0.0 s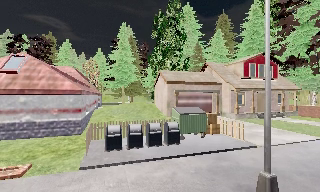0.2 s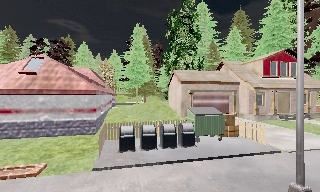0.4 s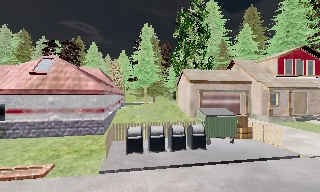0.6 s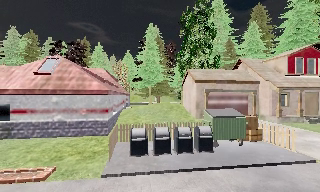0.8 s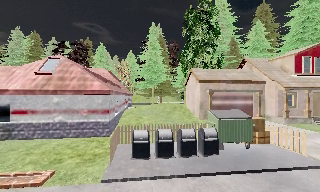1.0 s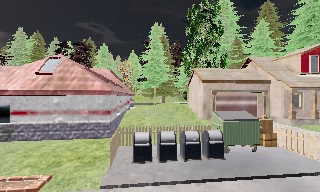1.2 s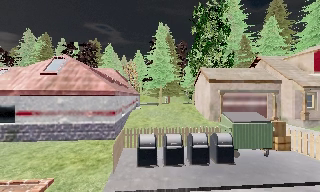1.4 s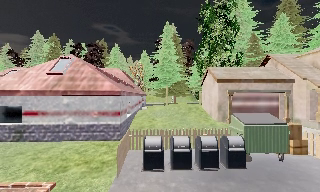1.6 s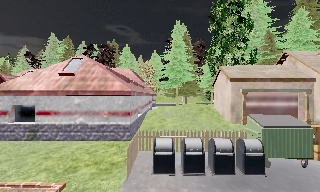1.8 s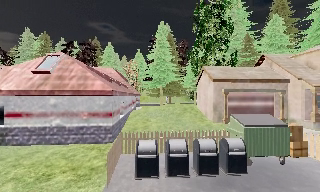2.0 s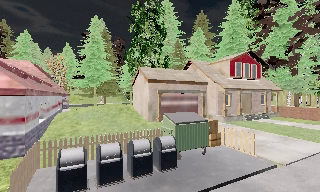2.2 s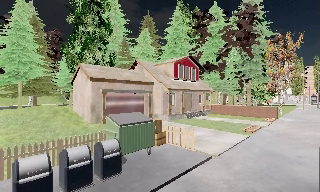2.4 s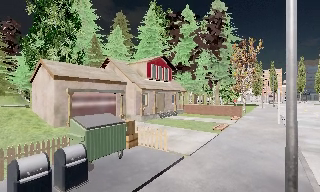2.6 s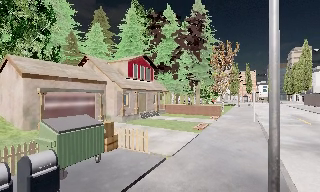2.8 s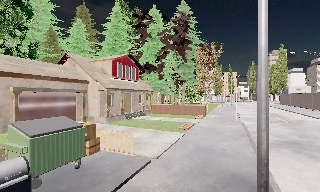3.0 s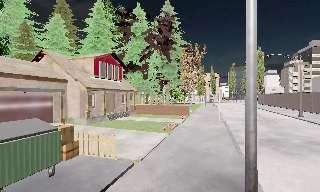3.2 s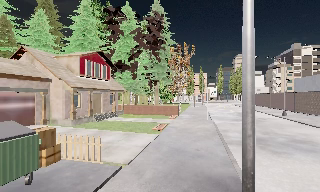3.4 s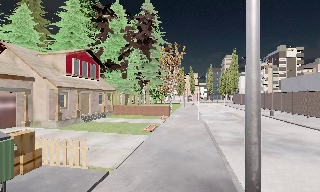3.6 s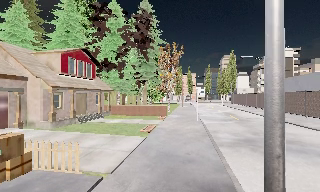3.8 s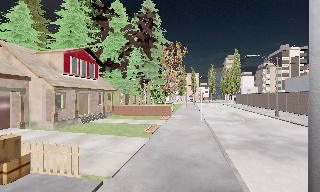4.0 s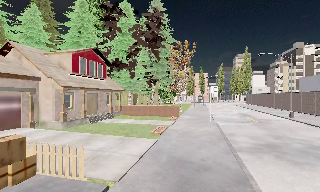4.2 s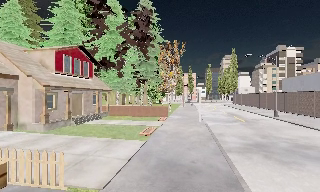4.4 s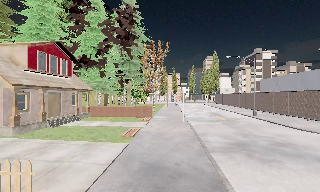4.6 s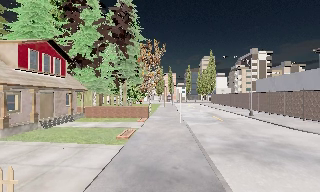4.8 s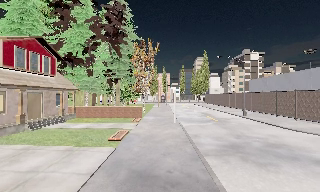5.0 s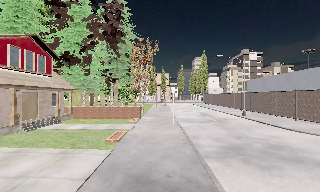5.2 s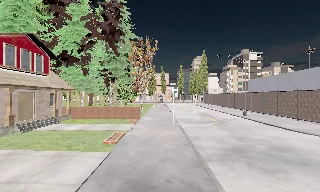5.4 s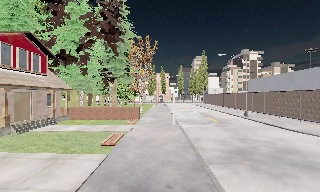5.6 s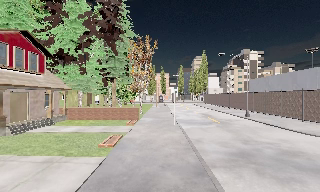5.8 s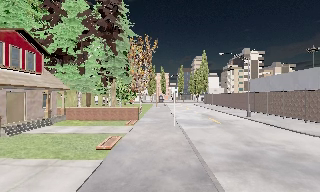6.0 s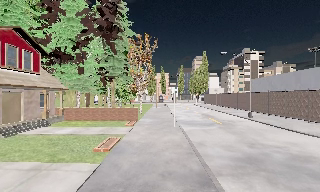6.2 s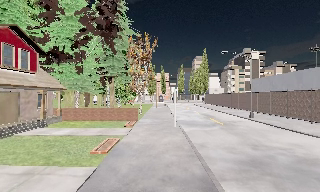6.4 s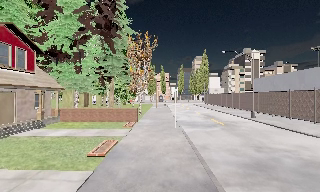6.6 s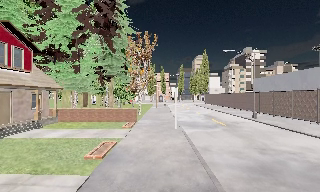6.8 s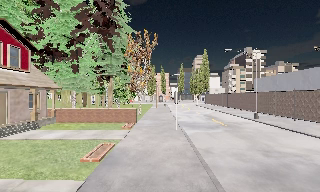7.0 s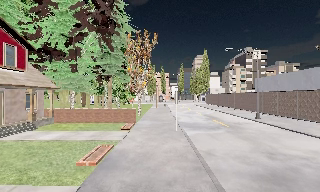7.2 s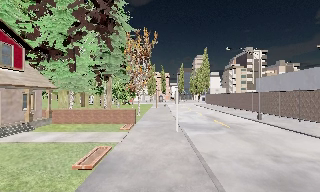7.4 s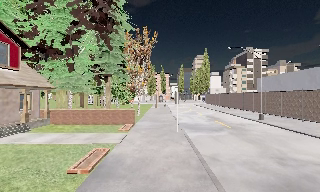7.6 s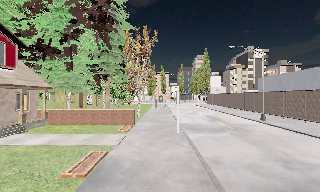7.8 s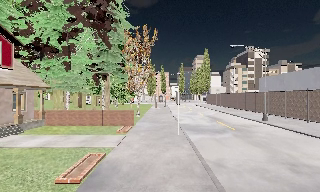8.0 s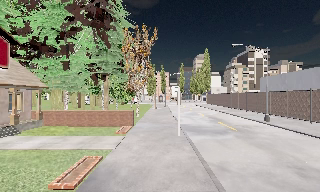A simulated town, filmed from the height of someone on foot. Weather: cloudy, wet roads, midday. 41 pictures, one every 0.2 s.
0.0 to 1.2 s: The scene slides to the right, as the camera pans about 15 degrees to its left. It travels forward, about 1.5 m, so what stands in front looms larger.
1.2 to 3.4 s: The camera pans to its right, which is clockwise from overhead, by about 75 degrees. It travels forward, about 2.5 m.
3.4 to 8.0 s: The camera pans to its right, which is clockwise from overhead, by about 10 degrees. It travels forward, about 7 m, so what stands in front looms larger.
The film runs forward here.
